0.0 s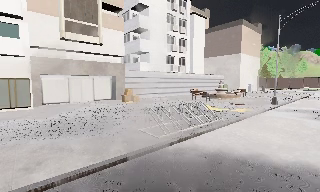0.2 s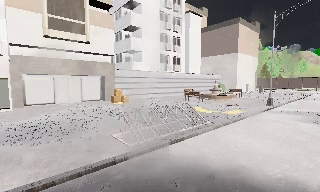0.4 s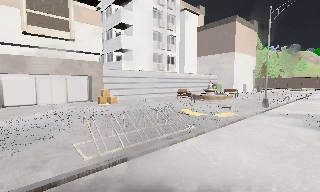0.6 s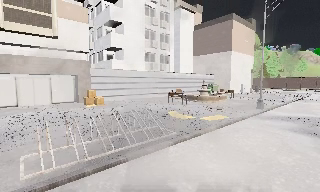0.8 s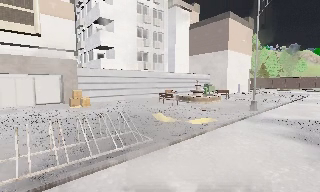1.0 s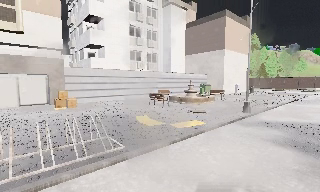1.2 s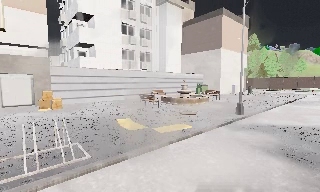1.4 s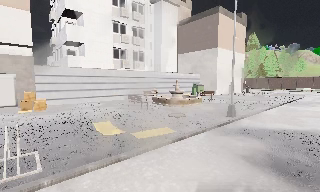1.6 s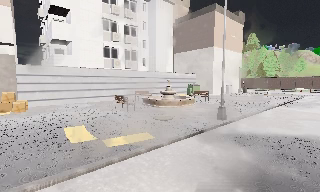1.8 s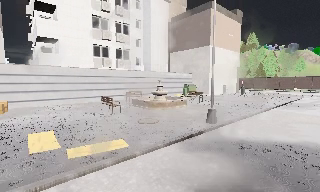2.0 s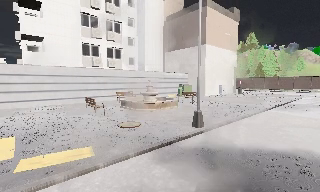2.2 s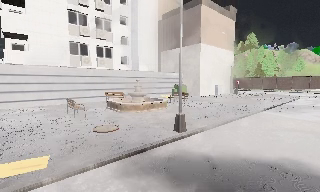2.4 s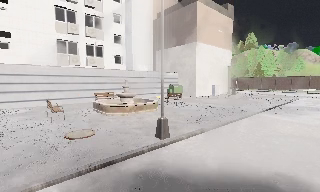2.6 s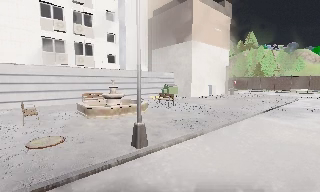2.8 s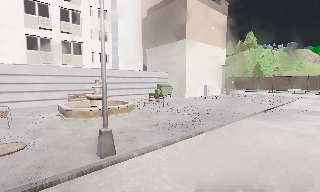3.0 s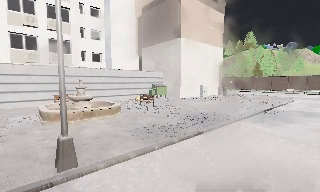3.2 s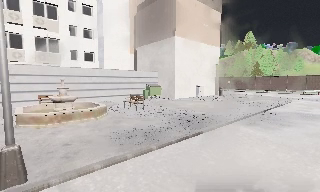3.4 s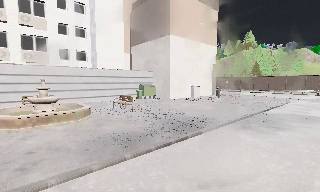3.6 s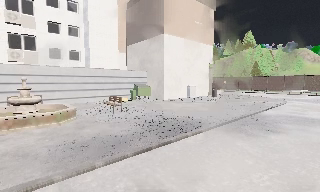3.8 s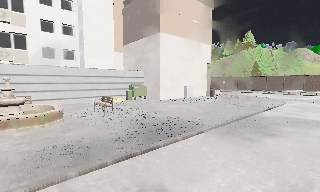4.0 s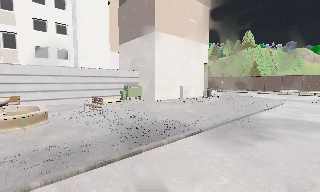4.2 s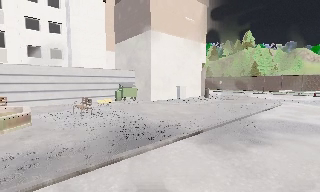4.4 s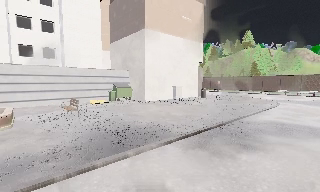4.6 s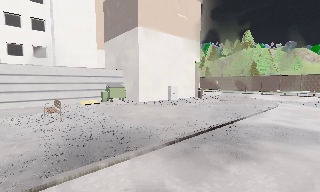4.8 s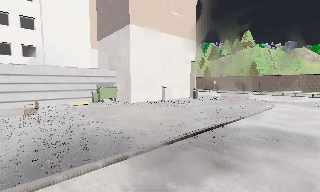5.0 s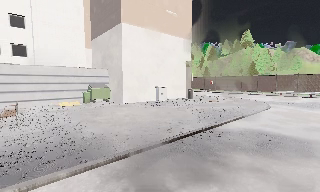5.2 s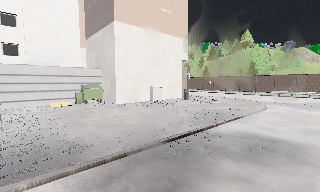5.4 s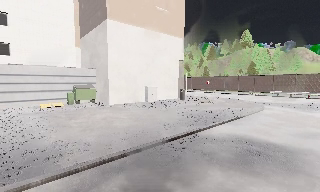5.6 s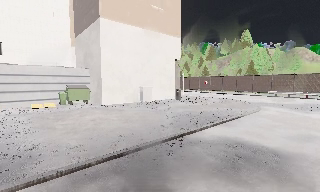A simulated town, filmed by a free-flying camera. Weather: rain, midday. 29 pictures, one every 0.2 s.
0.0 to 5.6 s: The camera travels to its right and forward, about 25 m, so close, fixed things drift to the left.
The film runs backward here.
